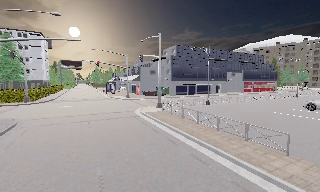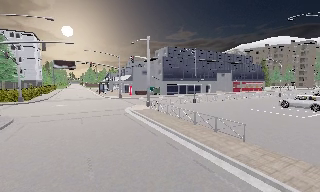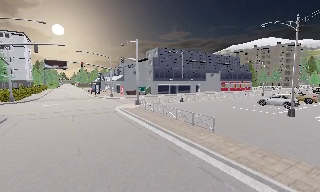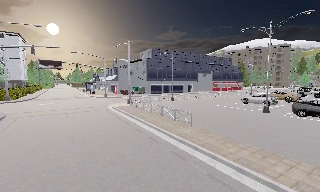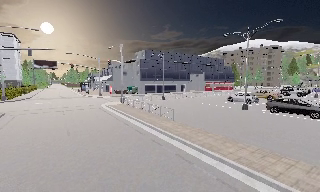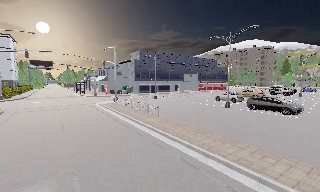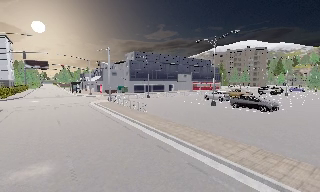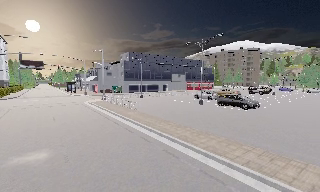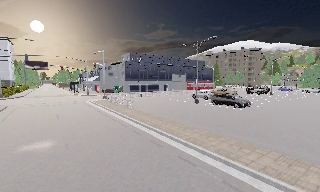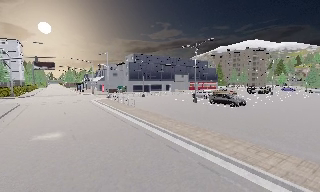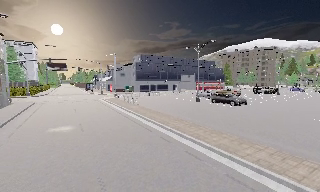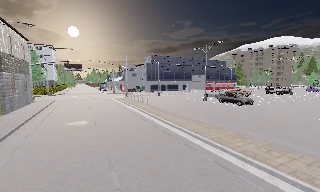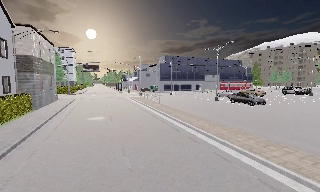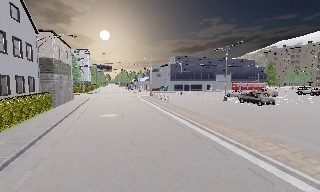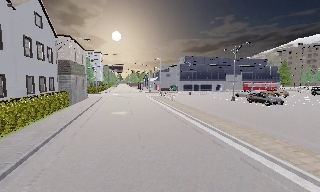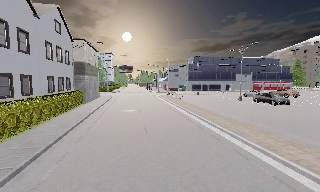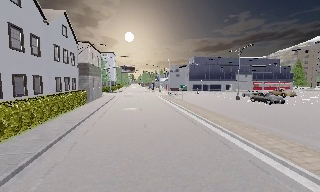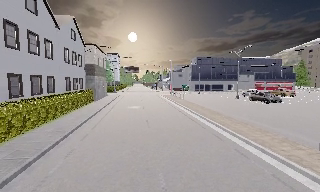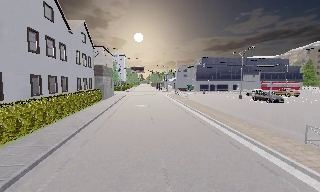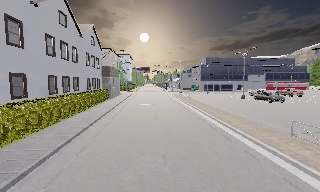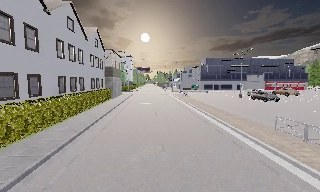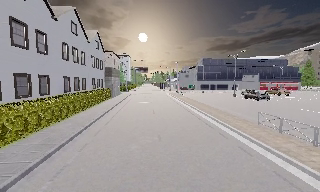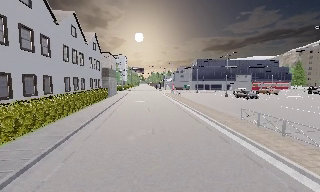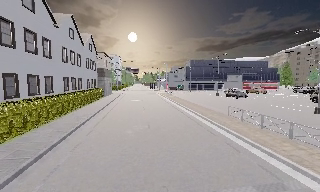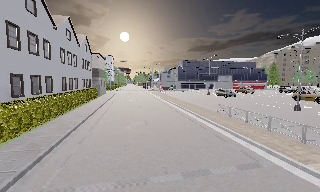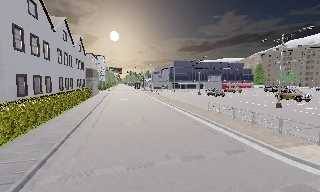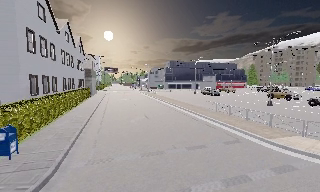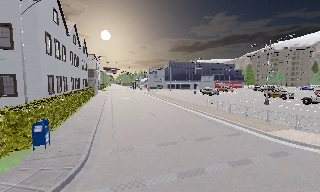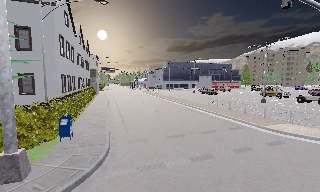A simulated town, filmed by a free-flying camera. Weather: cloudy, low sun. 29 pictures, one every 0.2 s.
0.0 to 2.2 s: The camera travels backward and to its right, about 15 m, so what stands in front gets smaller.
2.2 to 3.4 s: The camera pans to its left, which is counterclockwise from overhead, by about 20 degrees. It travels backward, about 6 m, so what stands in front gets smaller.
3.4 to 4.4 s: The camera travels backward, about 6 m, so what stands in front gets smaller.
4.4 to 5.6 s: The camera pans to its right, which is clockwise from overhead, by about 10 degrees. It travels backward and to its left, about 6 m, so what stands in front gets smaller.
The film runs forward here.
